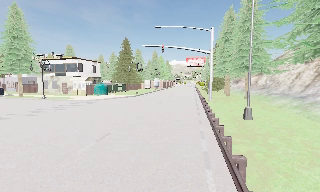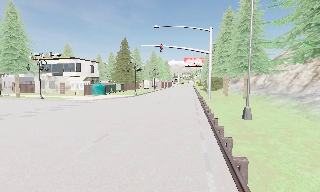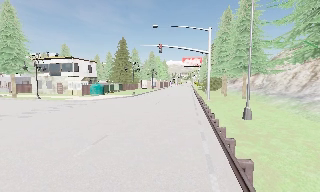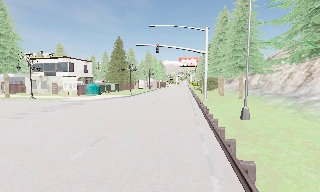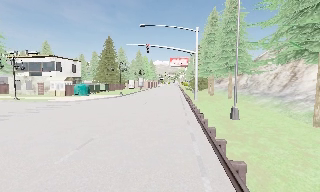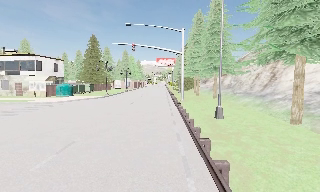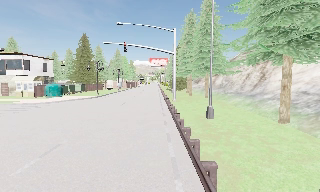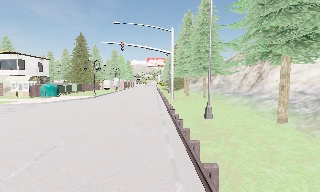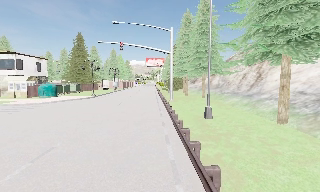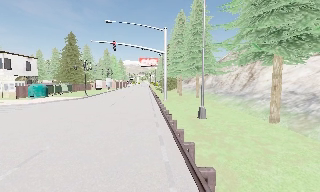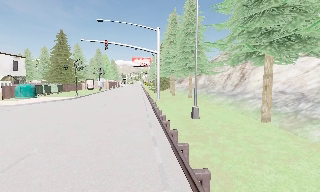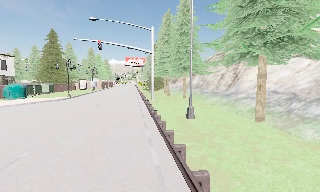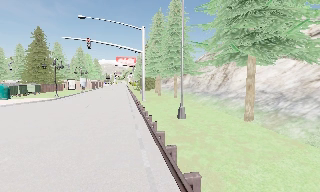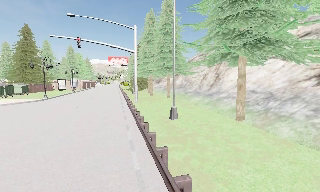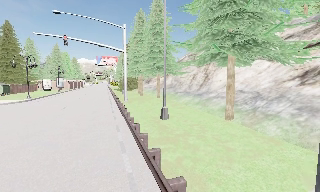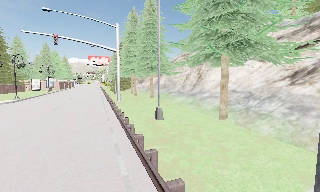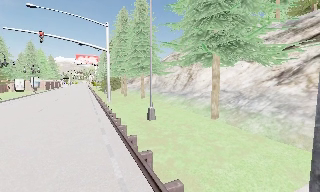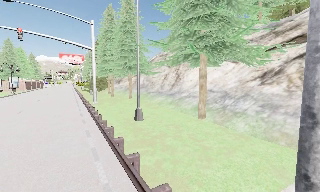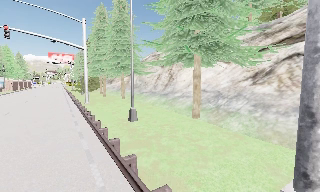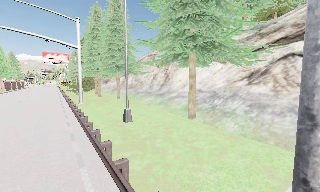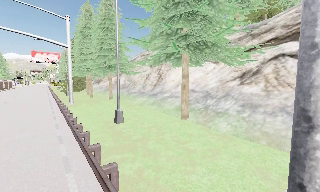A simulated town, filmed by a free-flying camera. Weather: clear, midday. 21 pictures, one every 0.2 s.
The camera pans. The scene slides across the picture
to the left.
The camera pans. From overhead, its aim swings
clockwise.
0.0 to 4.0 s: The scene slides to the left, as the camera pans about 45 degrees to its right. It travels forward, about 2 m.
The film runs forward here.
